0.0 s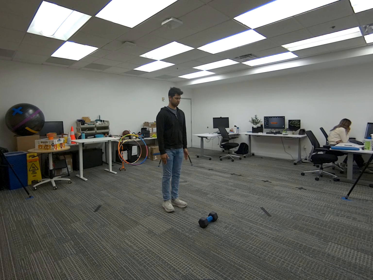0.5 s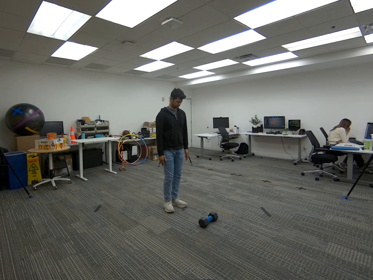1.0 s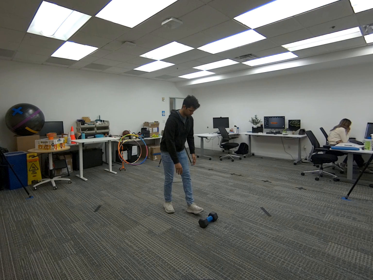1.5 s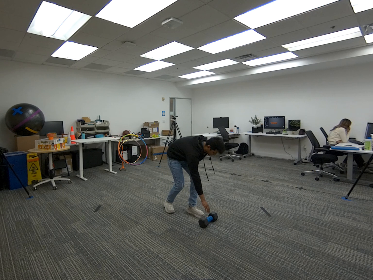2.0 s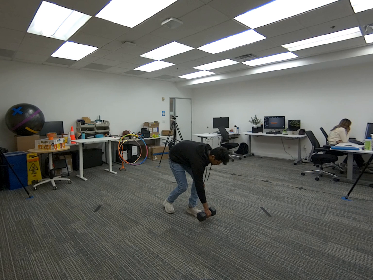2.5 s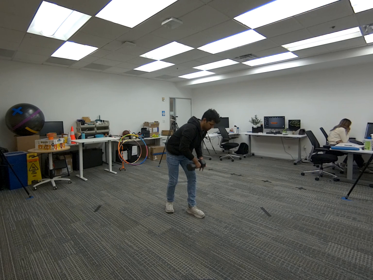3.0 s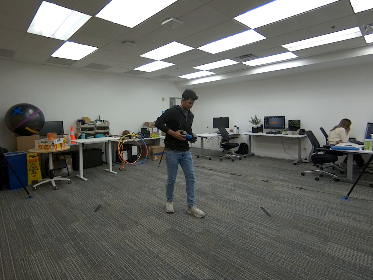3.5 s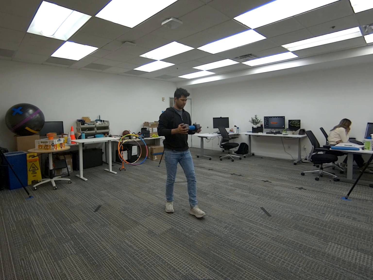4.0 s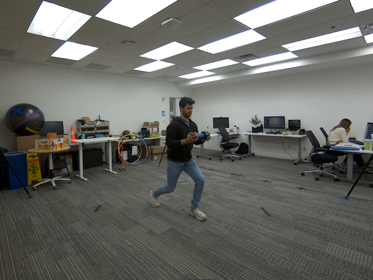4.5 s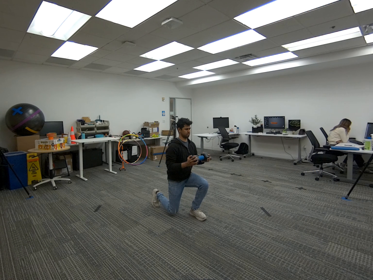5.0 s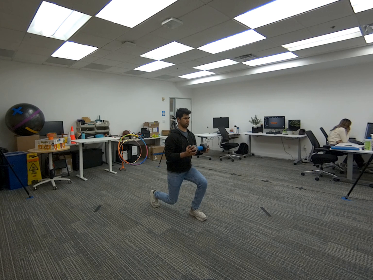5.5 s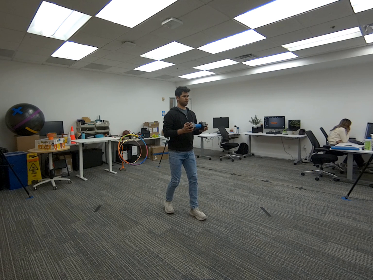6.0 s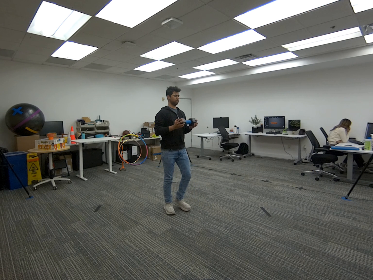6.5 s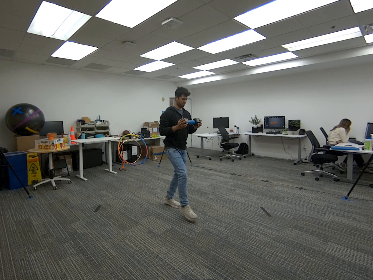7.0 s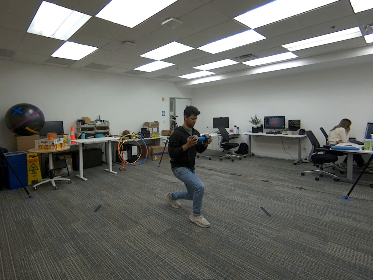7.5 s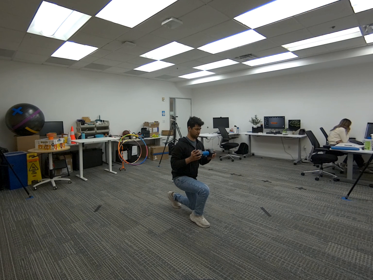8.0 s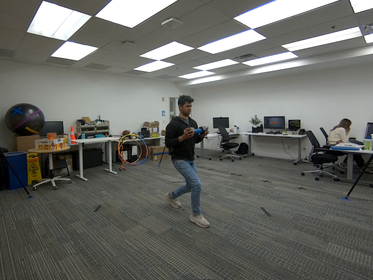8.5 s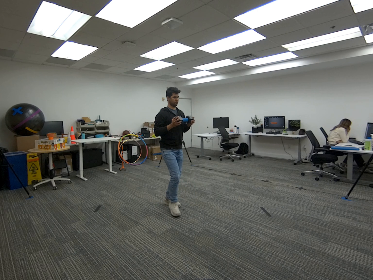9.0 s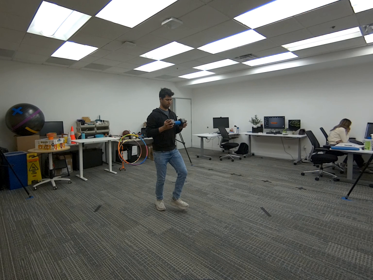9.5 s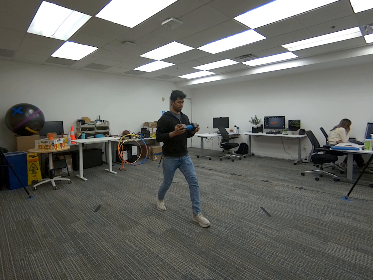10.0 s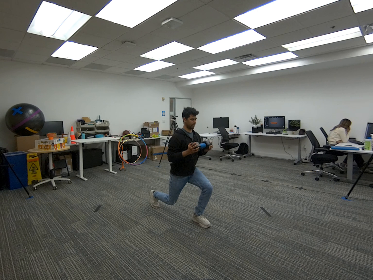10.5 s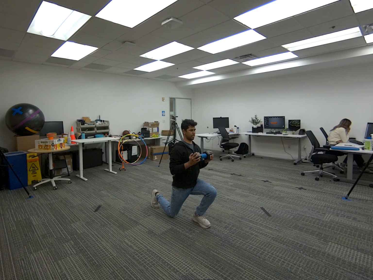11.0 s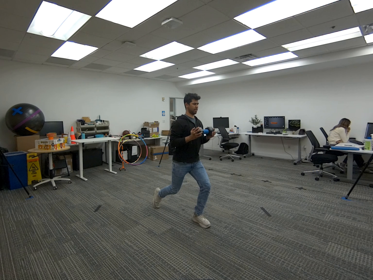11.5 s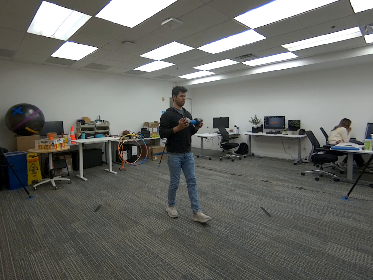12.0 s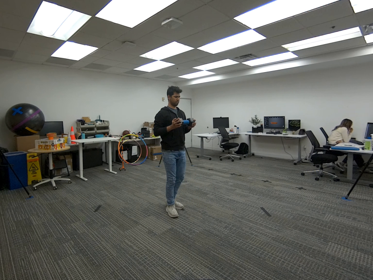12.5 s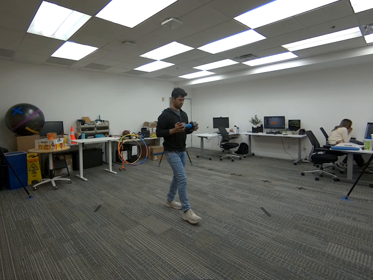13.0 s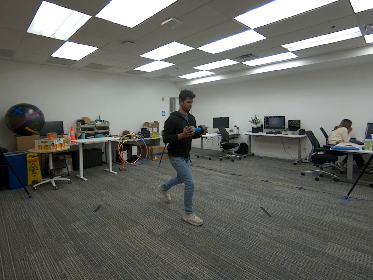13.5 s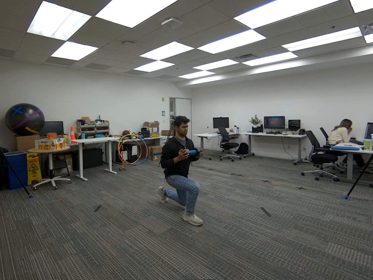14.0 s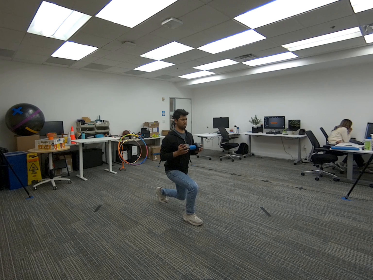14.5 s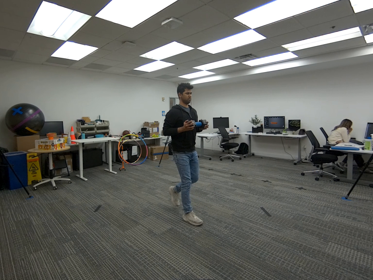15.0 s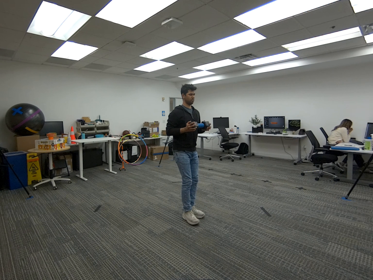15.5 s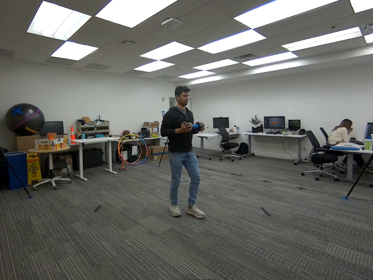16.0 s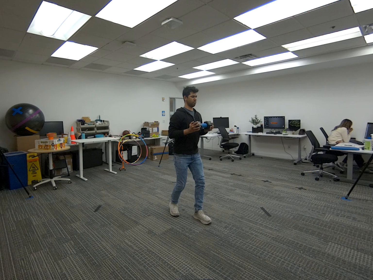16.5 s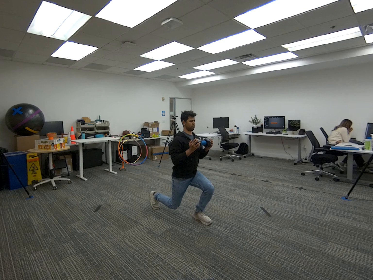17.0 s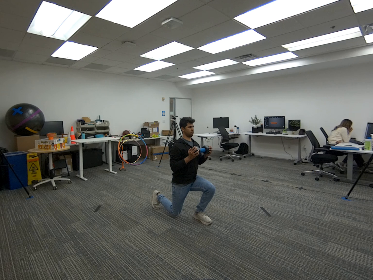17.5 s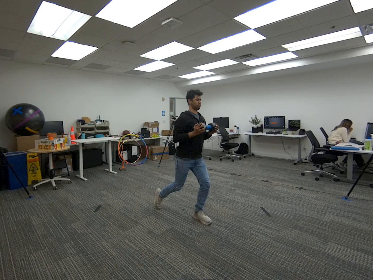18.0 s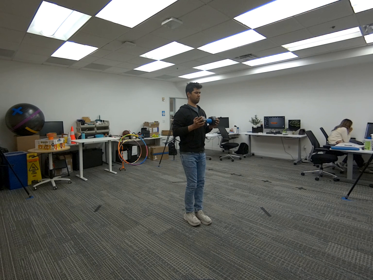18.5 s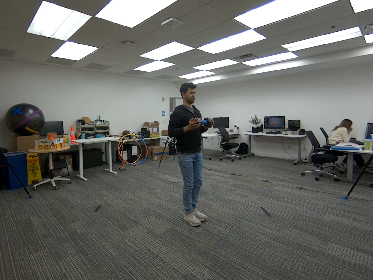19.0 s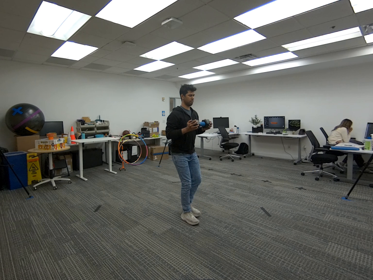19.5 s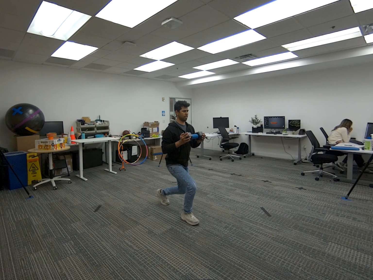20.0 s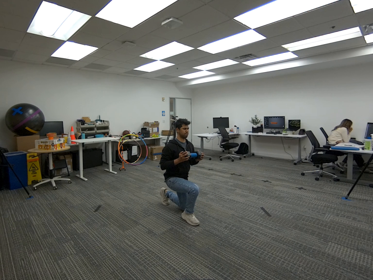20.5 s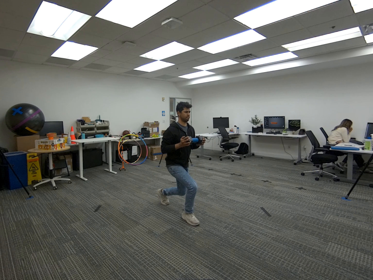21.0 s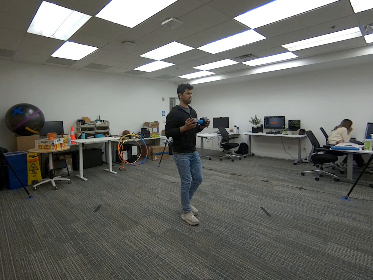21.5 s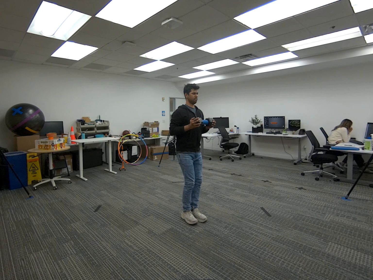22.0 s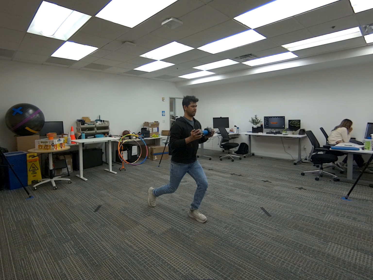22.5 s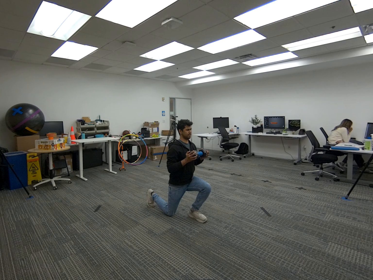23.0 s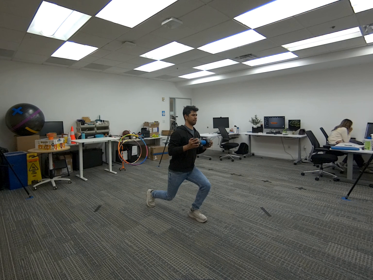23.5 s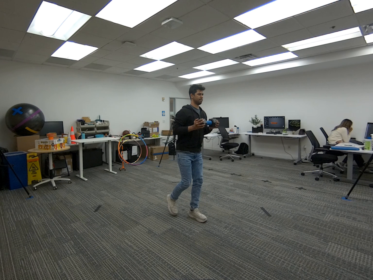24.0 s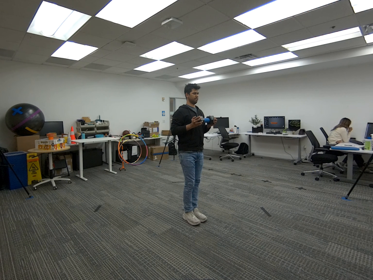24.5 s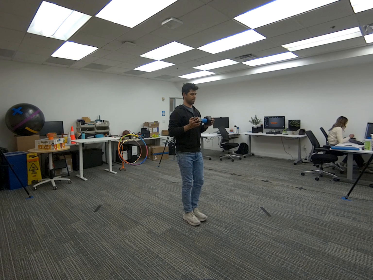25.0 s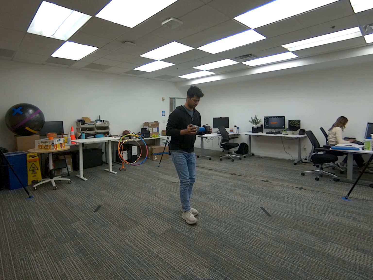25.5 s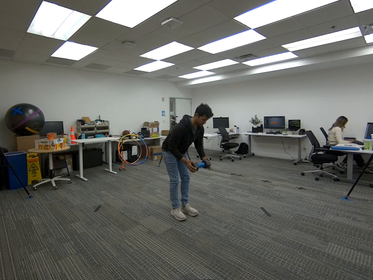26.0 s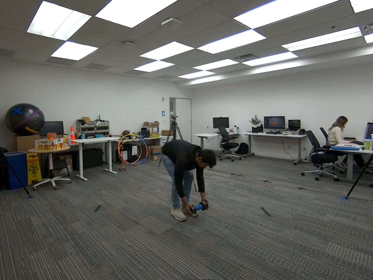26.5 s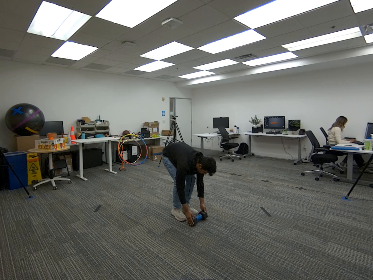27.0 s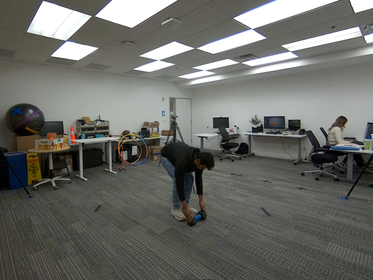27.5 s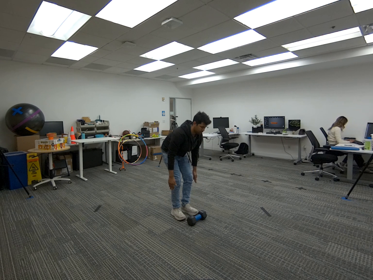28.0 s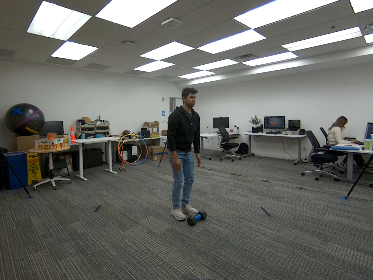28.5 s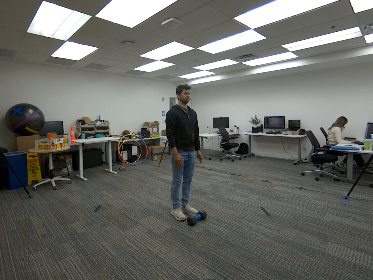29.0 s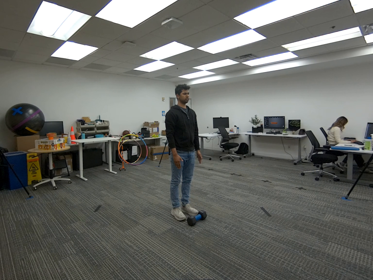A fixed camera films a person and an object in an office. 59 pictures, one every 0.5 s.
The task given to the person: Walk to the dumbbell, grasp it with both hands, and perform alternating lunges while holding it. Continue until finished, then place the dumbbell on the ground.
